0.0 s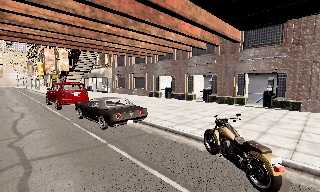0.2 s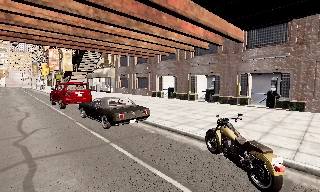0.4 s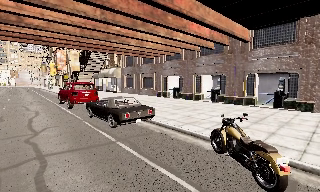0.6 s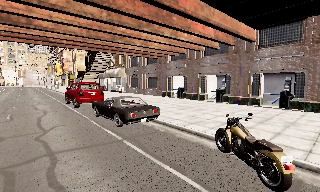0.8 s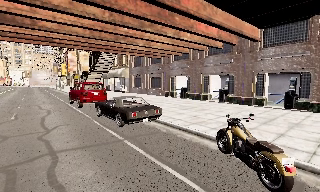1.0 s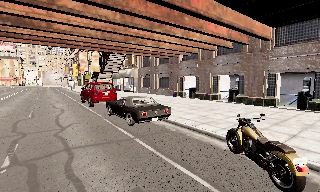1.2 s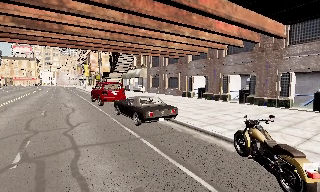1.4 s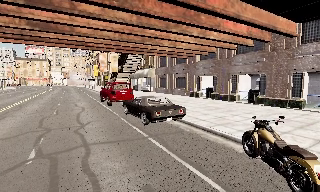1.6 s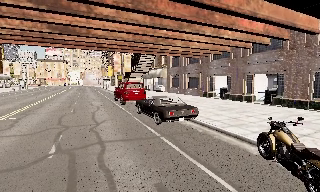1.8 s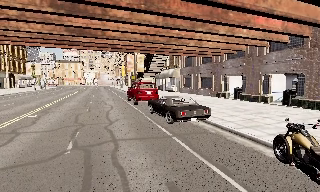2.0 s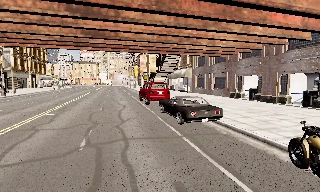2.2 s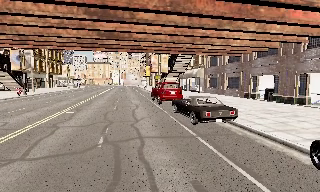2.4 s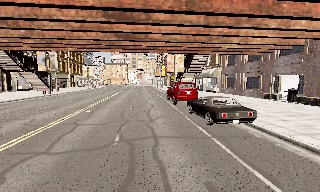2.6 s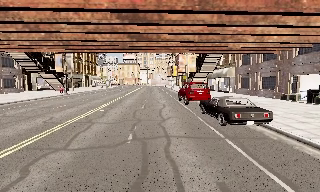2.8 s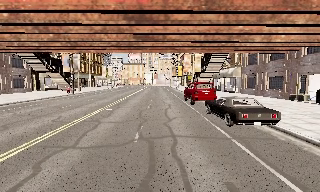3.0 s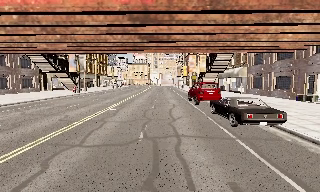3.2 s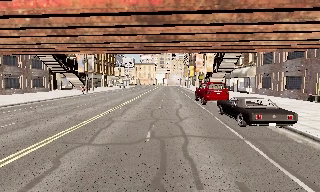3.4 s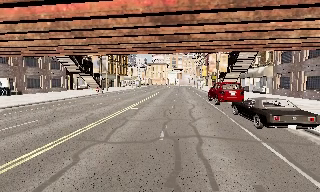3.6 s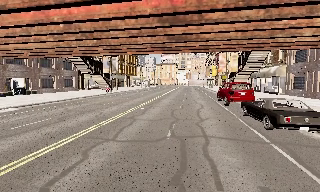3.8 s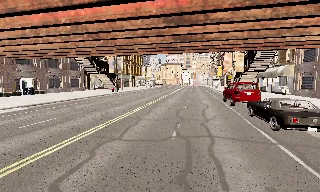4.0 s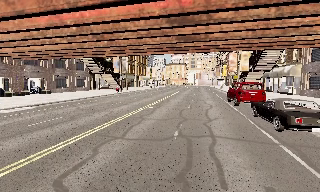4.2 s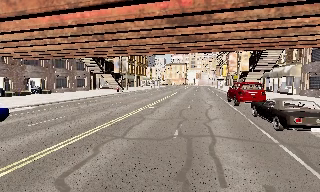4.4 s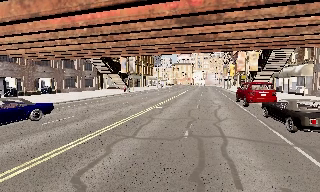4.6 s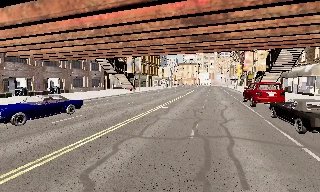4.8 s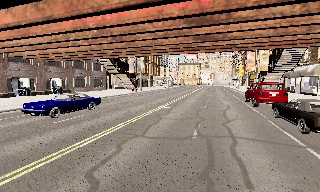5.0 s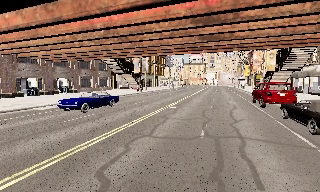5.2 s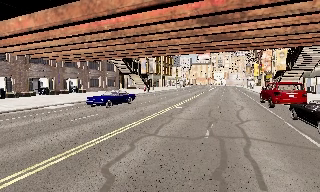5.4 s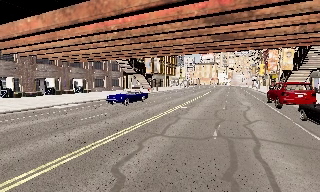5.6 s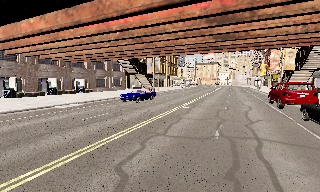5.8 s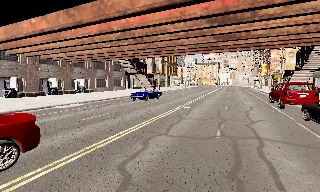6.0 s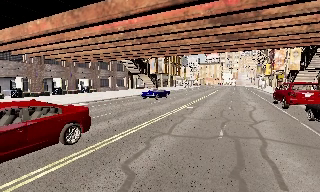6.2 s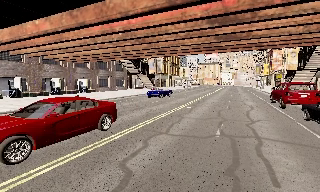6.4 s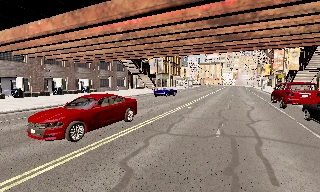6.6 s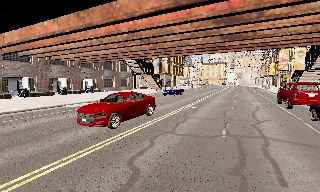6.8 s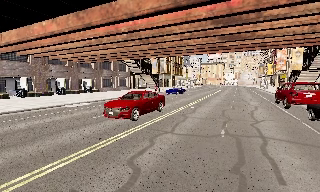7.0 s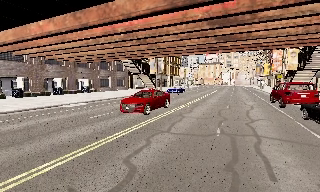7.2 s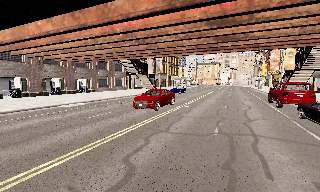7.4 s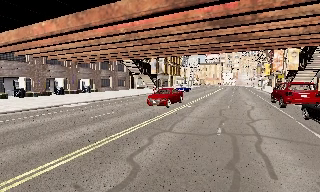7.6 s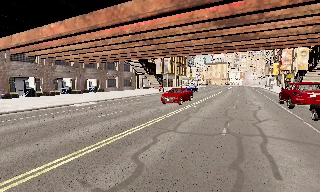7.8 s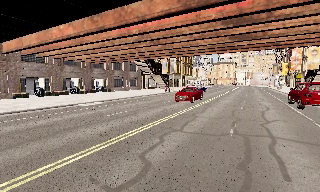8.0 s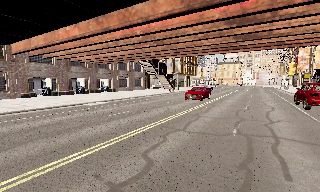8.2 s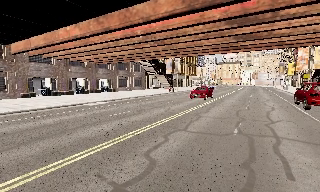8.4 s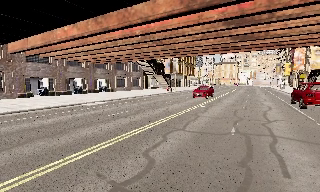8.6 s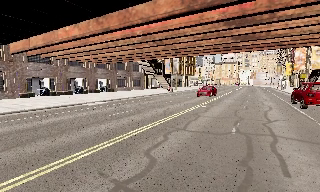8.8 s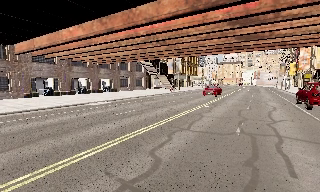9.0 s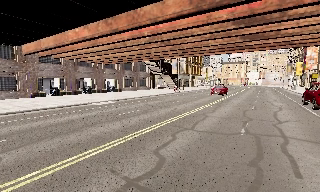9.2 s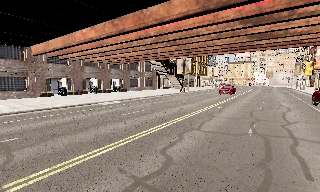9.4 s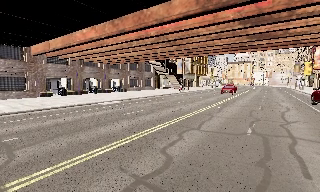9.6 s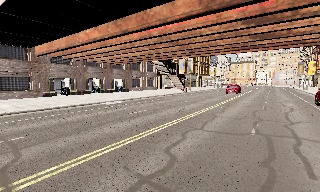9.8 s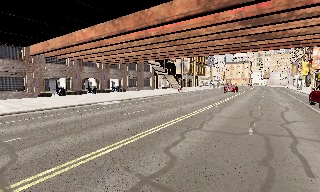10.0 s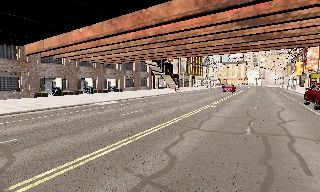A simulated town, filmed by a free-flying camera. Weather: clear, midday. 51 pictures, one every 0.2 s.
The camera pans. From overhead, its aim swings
counterclockwise.
The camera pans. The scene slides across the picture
to the right.
0.0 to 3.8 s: The scene slides to the right, as the camera pans about 55 degrees to its left. It travels backward, about 1 m.
3.8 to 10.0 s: The camera swings to its left by about 20 degrees, and the scene slides to the right. It travels backward and to its left, about 1.5 m, so what stands in front gets smaller.
The film runs backward here.
